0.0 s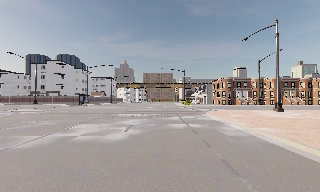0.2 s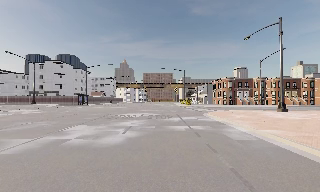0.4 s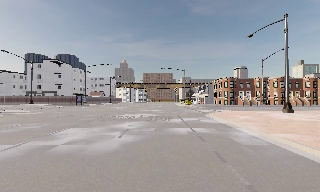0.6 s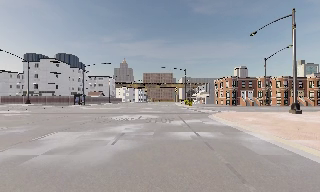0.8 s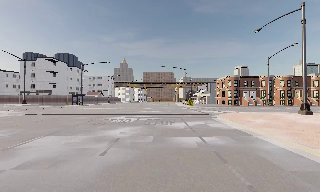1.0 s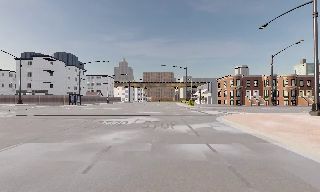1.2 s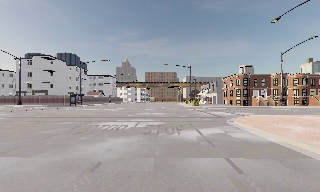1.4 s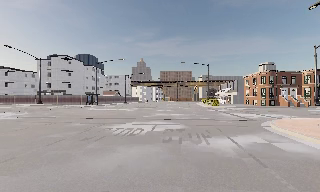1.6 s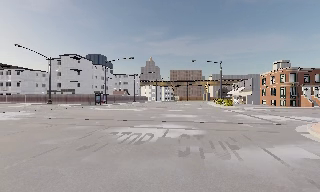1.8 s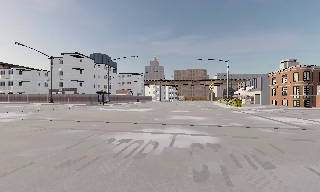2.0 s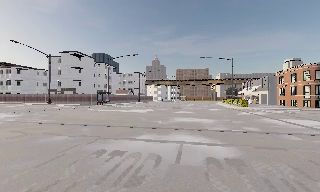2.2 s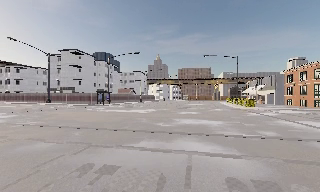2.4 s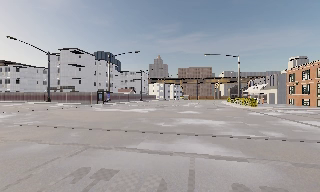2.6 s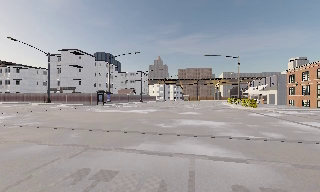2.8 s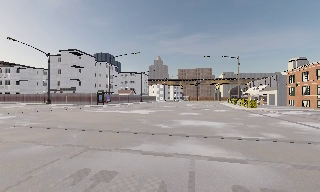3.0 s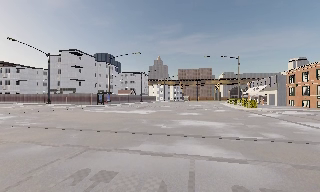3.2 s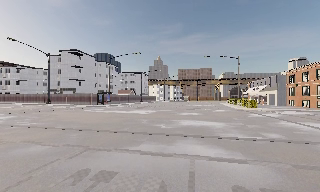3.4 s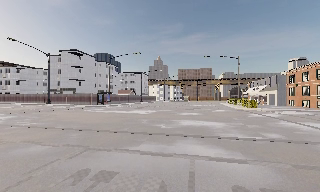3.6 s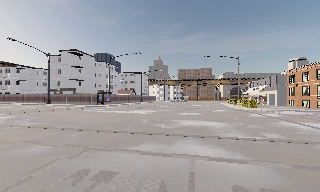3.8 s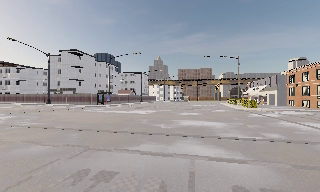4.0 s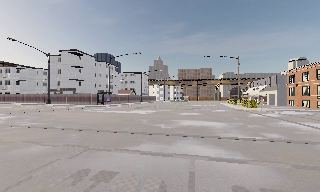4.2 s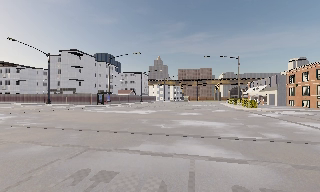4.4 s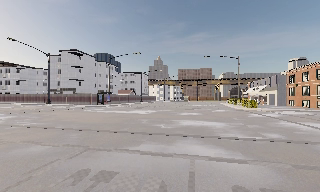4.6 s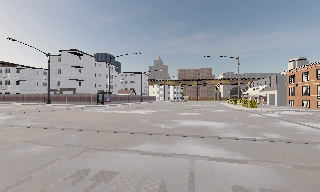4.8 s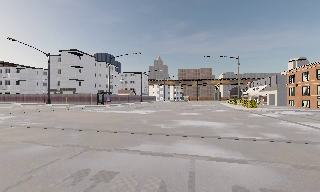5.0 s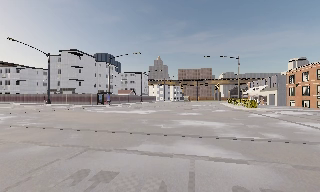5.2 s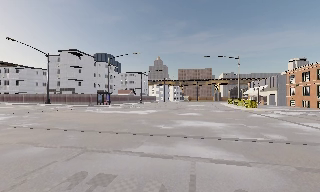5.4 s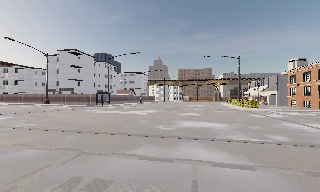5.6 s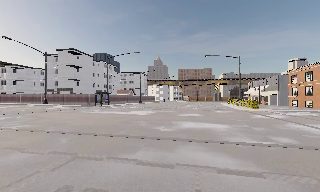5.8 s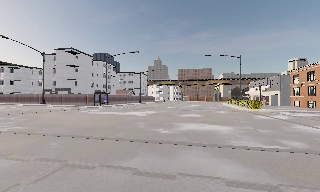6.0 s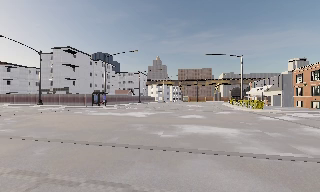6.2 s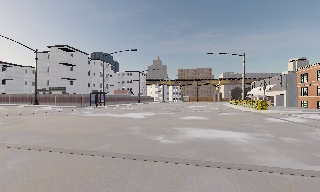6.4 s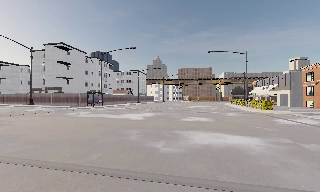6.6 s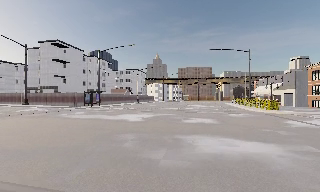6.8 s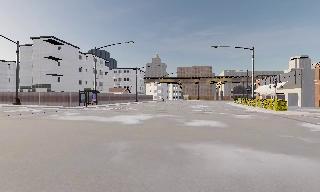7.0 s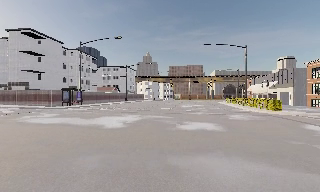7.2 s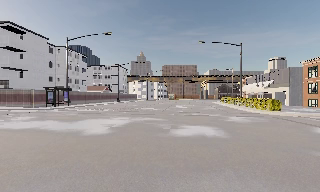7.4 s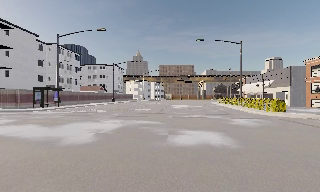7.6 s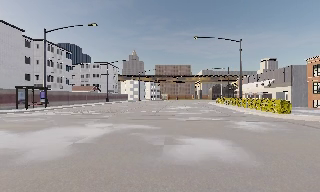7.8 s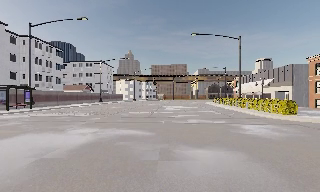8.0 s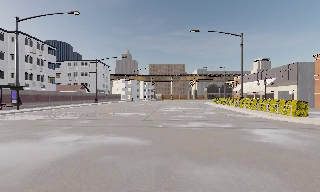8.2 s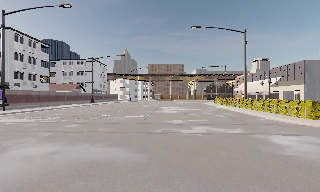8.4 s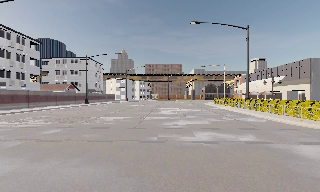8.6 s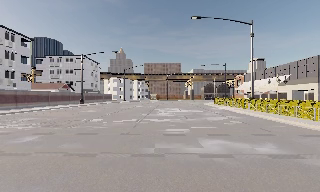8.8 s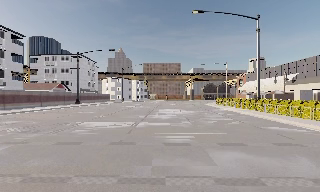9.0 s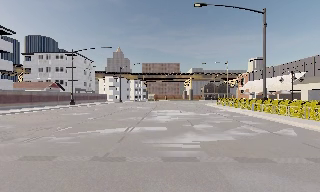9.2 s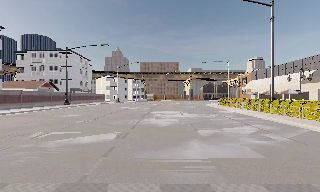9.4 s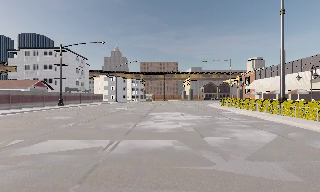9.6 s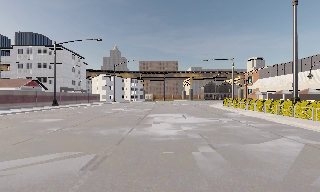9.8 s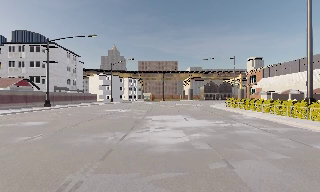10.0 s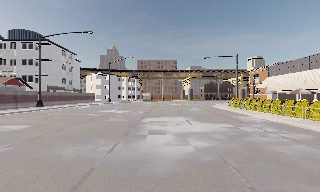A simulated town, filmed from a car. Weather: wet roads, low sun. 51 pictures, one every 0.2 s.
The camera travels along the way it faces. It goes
forward.
0.0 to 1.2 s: The camera travels forward, about 6 m, so what stands in front looms larger. It gains speed.
1.2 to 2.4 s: The camera swings to its left by about 10 degrees, and the scene slides to the right. It travels forward, about 7 m, so what stands in front looms larger. It loses speed.
2.4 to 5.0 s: The camera keeps its place and its aim.
5.0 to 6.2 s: The camera travels forward, about 3 m, so what stands in front looms larger. It gains speed.
6.2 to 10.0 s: The scene slides to the left, as the camera pans about 15 degrees to its right. It travels forward, about 25 m, so what stands in front looms larger.
The film runs forward here.
